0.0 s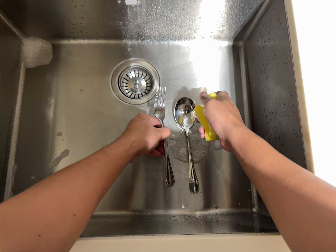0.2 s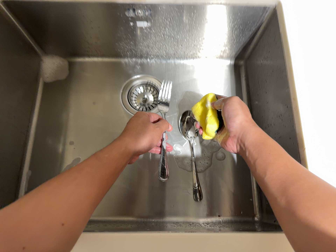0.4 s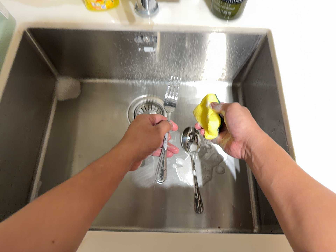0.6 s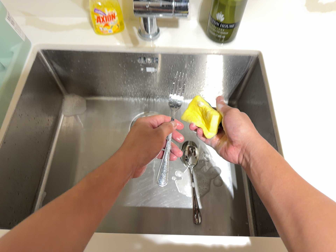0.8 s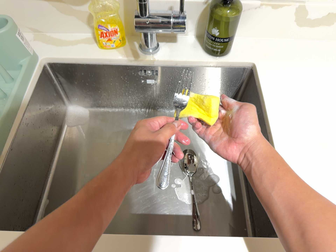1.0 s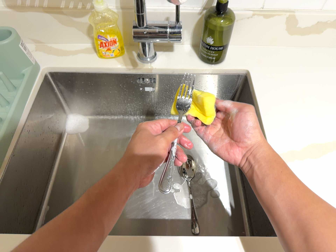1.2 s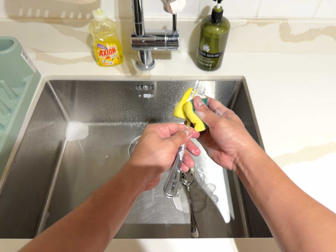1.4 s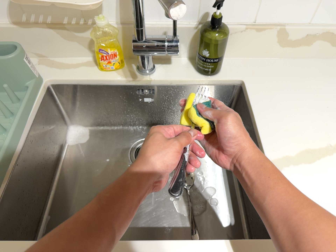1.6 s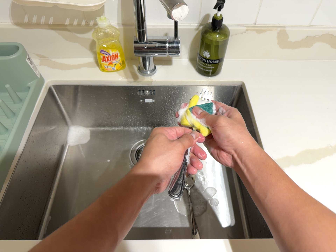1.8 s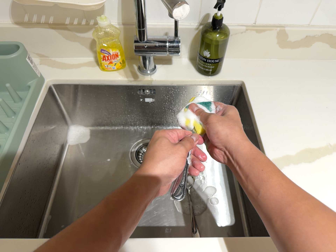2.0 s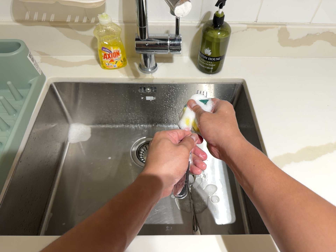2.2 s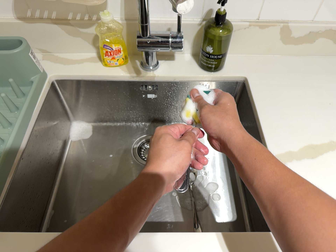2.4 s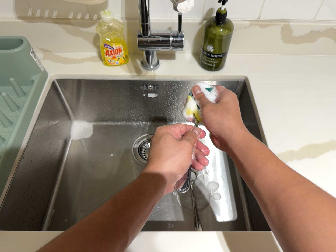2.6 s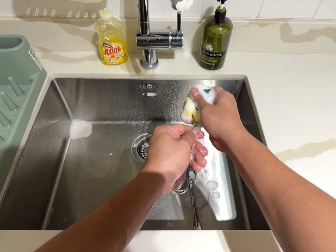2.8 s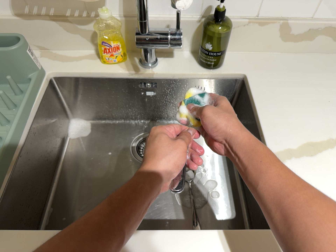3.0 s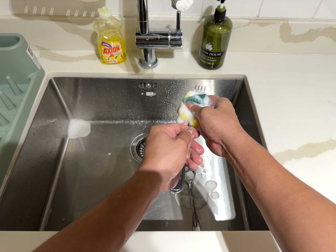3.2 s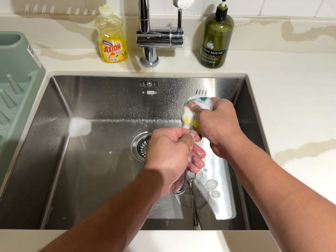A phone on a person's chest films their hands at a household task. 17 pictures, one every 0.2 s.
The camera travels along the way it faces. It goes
backward.
0.0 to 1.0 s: The camera travels backward and toward the bottom of its view, about 18 cm, so what stands in front gets smaller. Its aim tips toward the top of its view by about 20 degrees.
1.0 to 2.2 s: The camera shifts only a little, or ends up much as it began.
2.2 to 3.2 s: The camera keeps its place and its aim.
The film runs forward here.
